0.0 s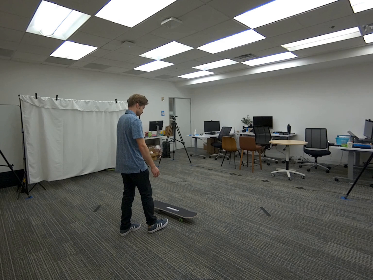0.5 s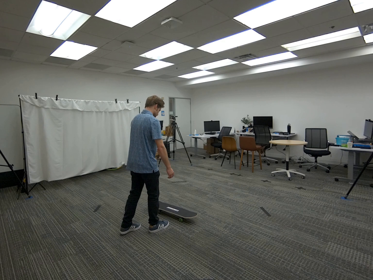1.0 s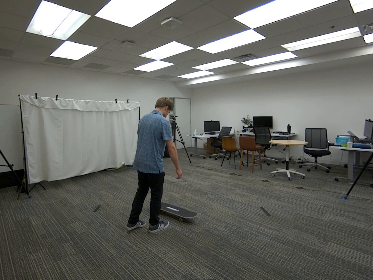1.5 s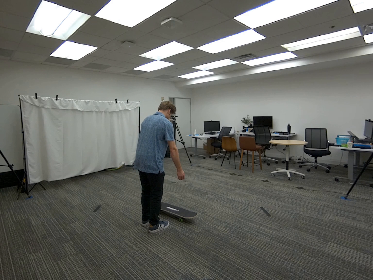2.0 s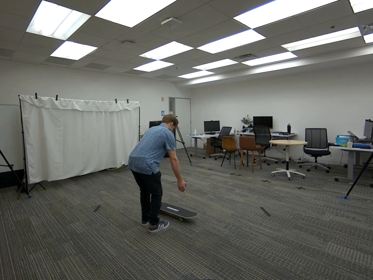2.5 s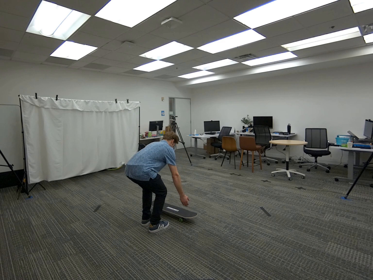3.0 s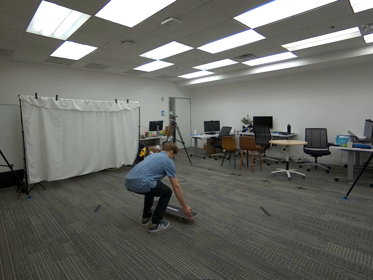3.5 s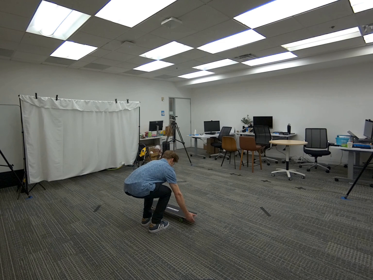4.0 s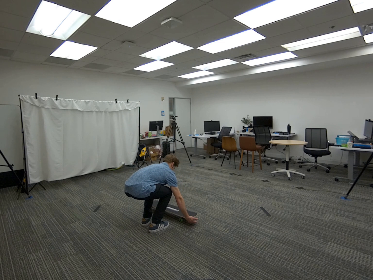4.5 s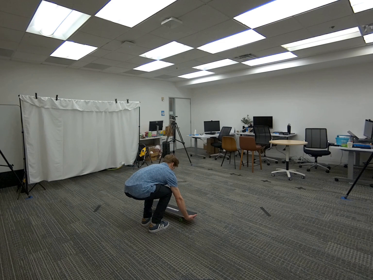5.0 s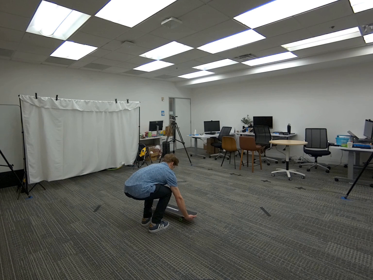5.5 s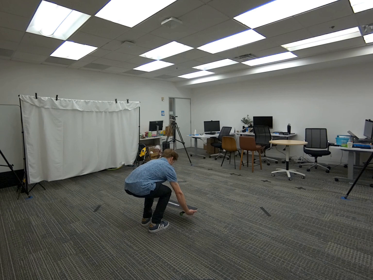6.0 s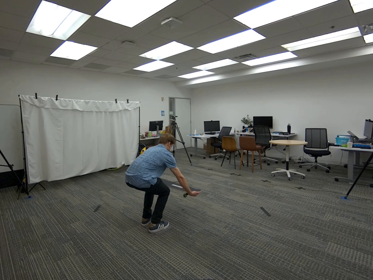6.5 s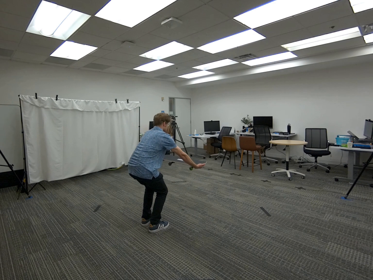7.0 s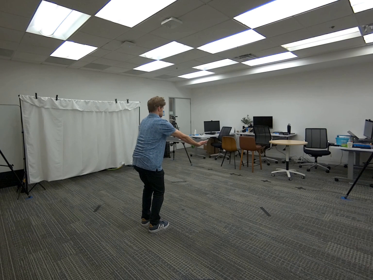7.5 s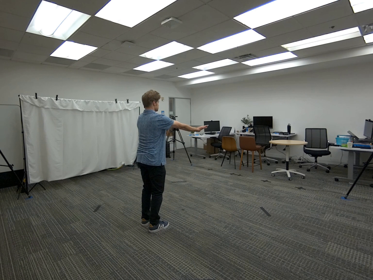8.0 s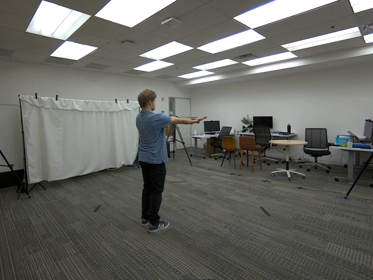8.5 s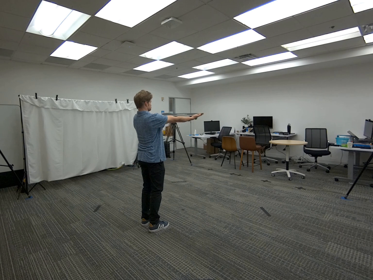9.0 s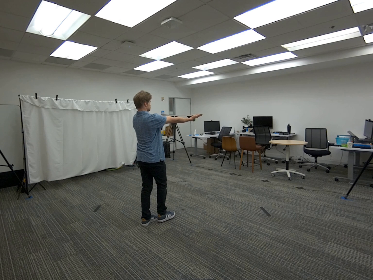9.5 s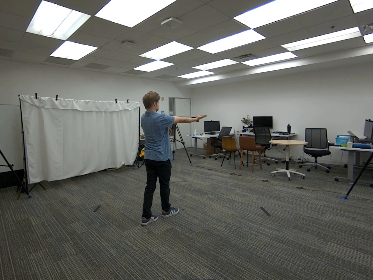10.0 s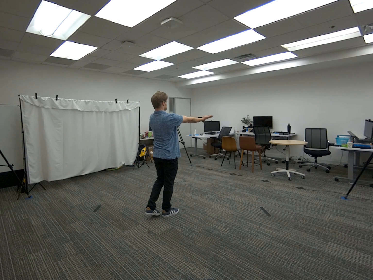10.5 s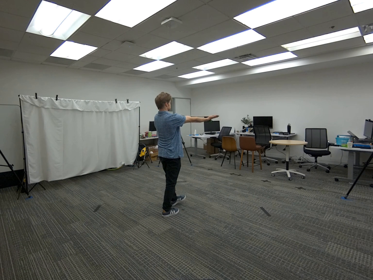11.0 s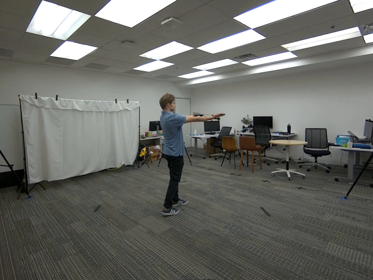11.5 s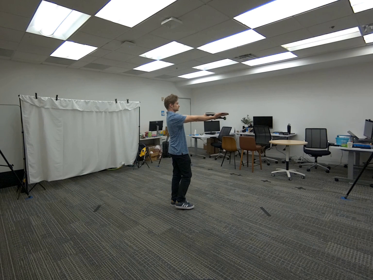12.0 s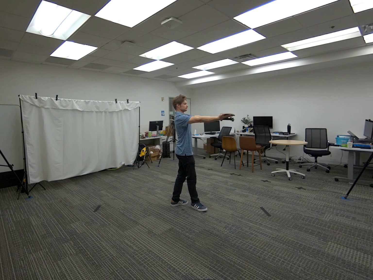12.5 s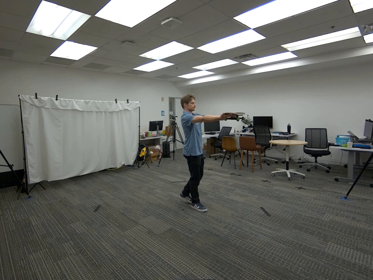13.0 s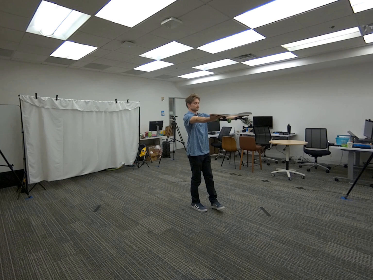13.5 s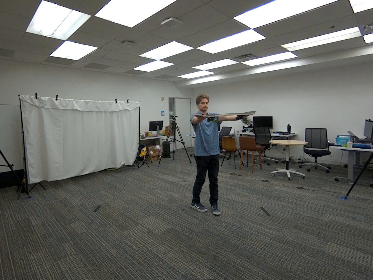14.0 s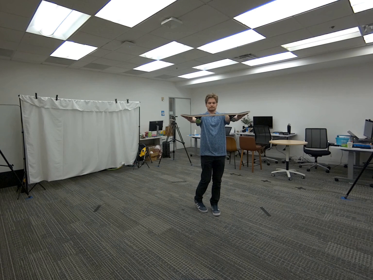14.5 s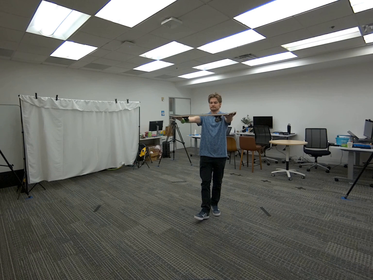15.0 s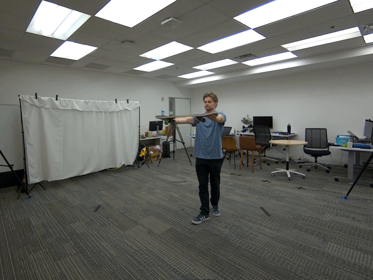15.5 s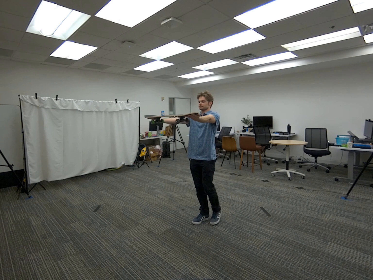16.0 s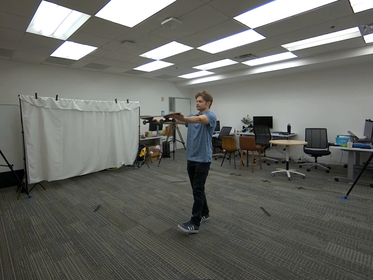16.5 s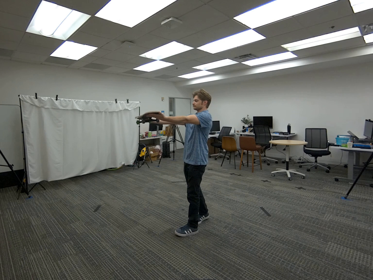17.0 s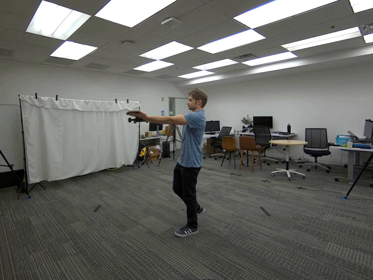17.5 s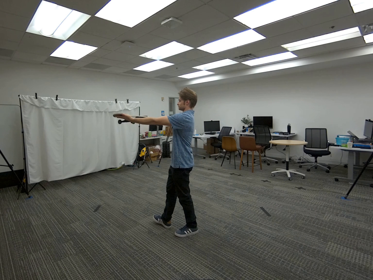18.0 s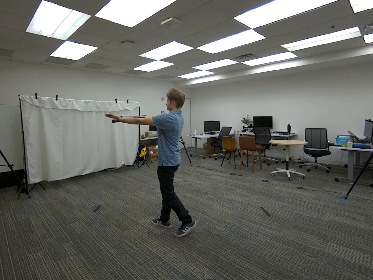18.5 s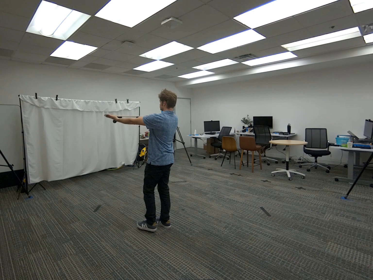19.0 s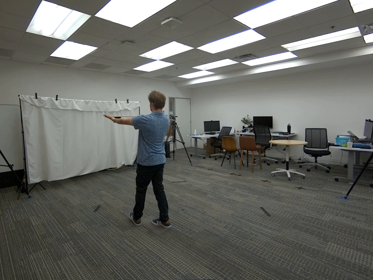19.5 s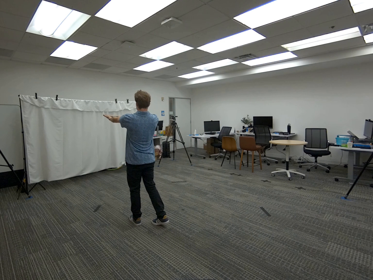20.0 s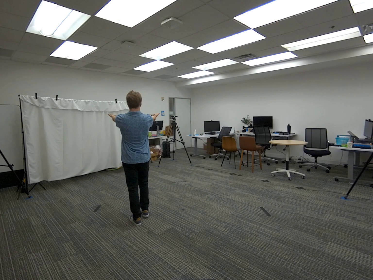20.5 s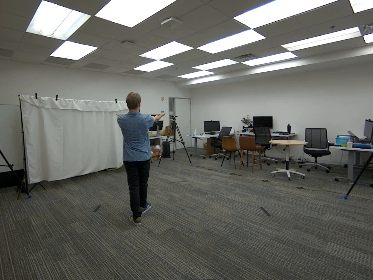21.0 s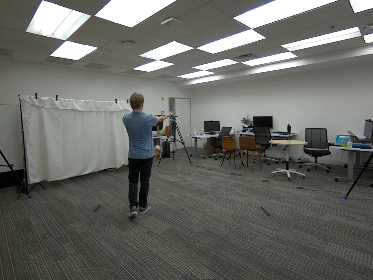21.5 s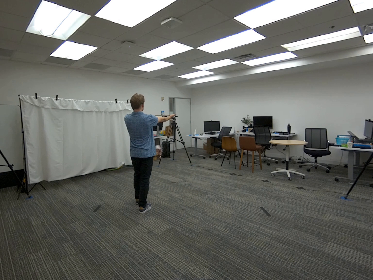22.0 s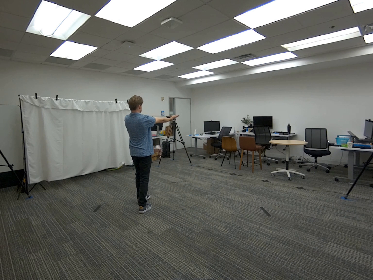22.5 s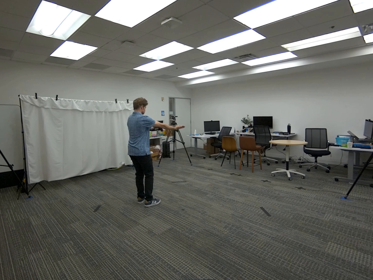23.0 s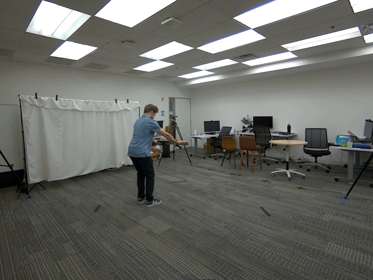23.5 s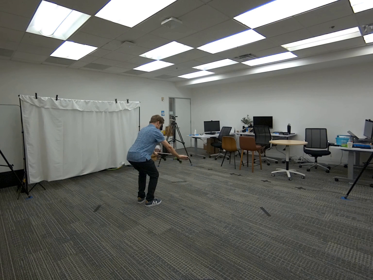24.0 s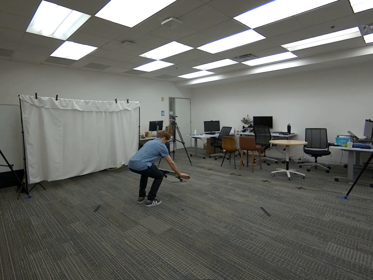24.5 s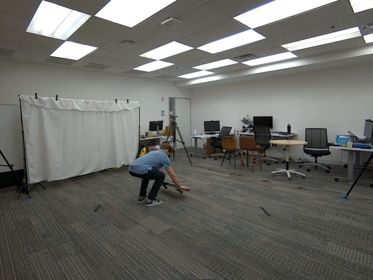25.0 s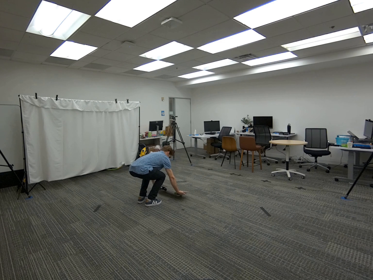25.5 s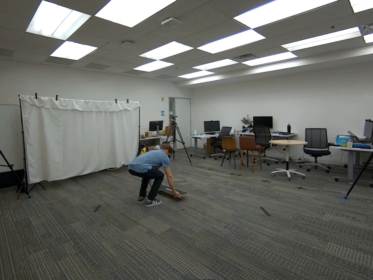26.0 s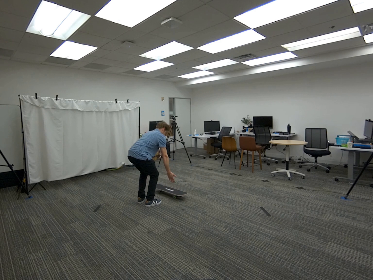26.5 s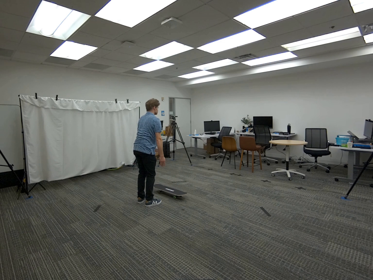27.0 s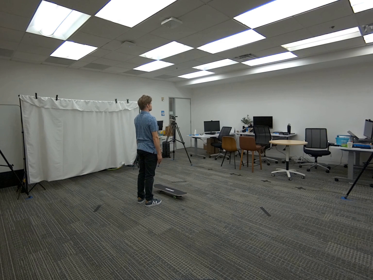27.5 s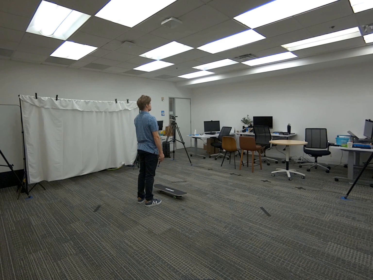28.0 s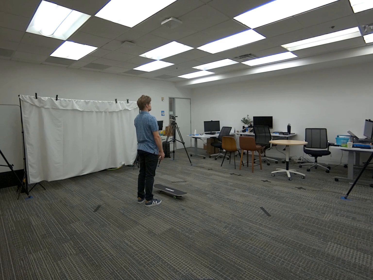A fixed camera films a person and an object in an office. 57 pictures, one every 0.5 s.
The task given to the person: Walk to the skateboard on the ground. Pick up the skateboard with both hands and keep the skateboard in front of you, while keeping your arms and elbows straight, and walk around the bounding area. Place skateboard back on the ground when finish.
